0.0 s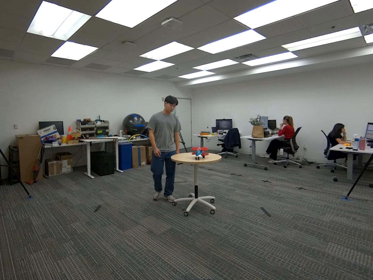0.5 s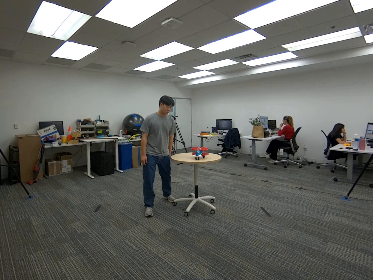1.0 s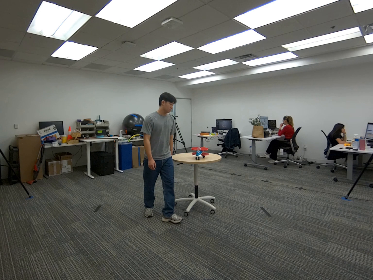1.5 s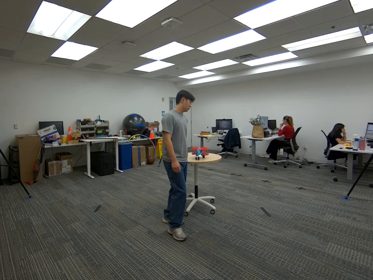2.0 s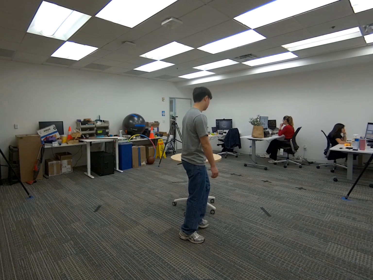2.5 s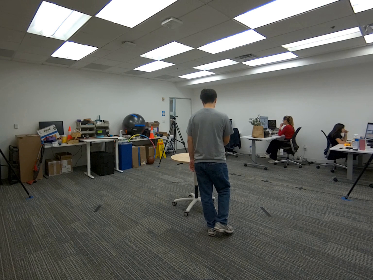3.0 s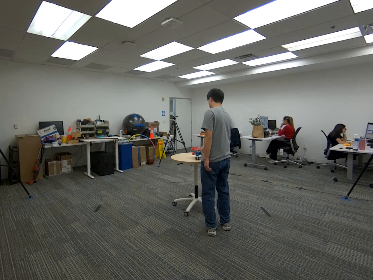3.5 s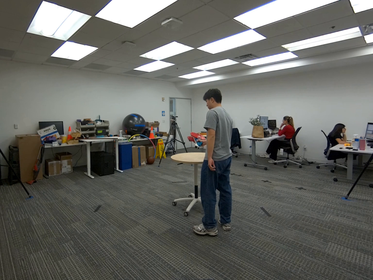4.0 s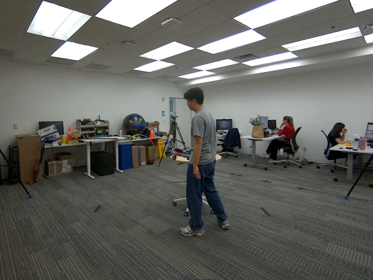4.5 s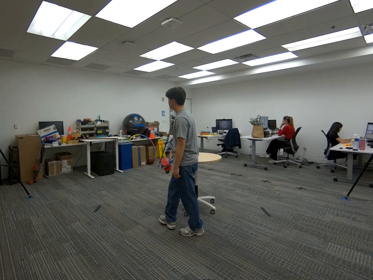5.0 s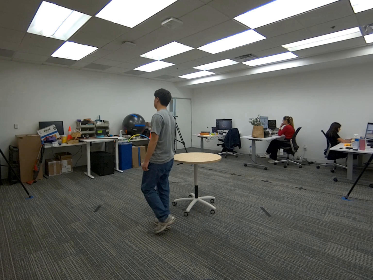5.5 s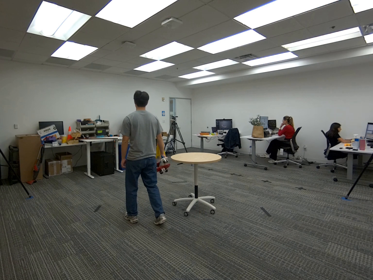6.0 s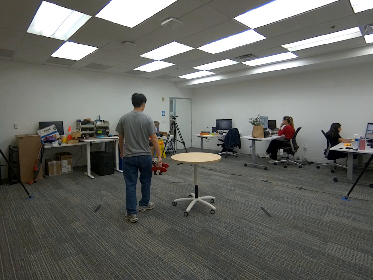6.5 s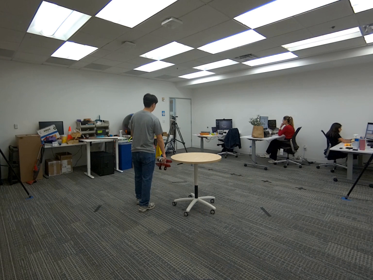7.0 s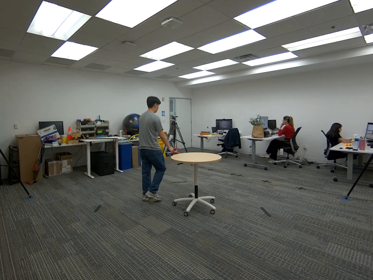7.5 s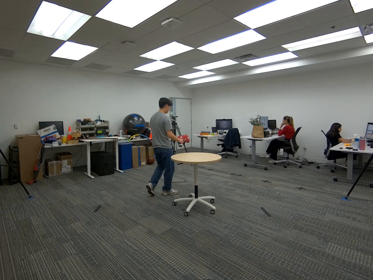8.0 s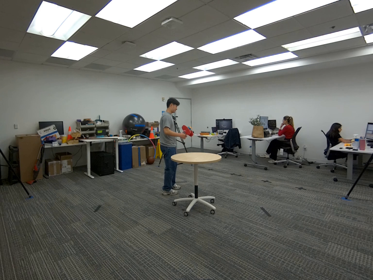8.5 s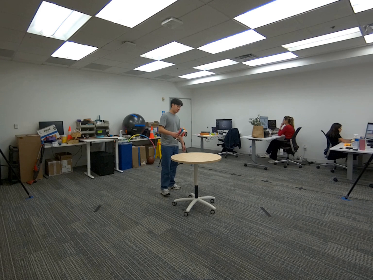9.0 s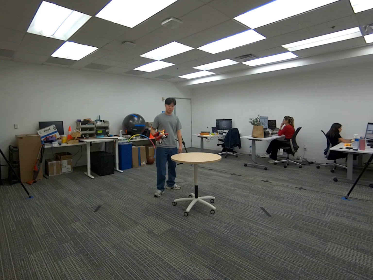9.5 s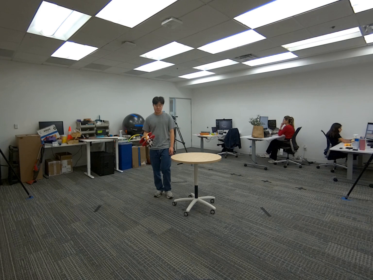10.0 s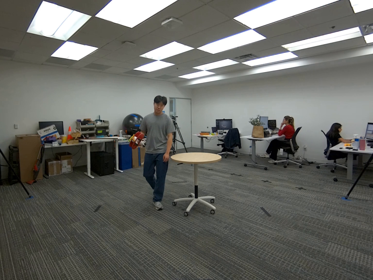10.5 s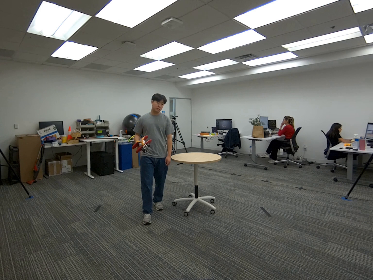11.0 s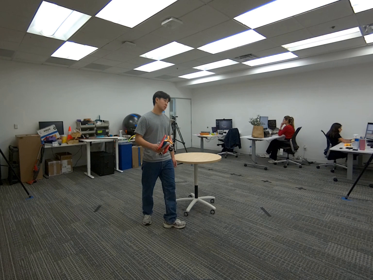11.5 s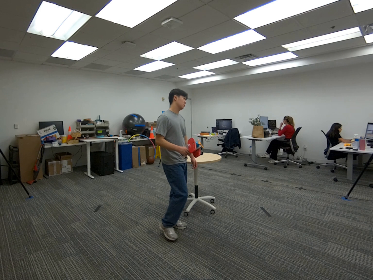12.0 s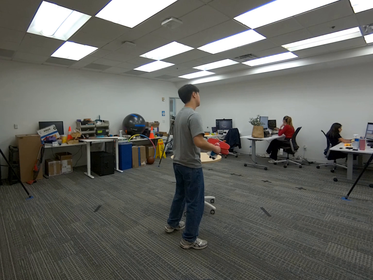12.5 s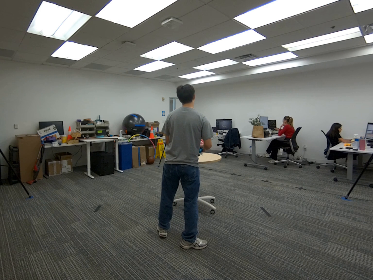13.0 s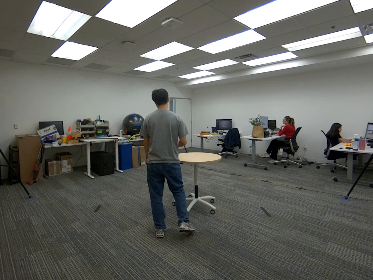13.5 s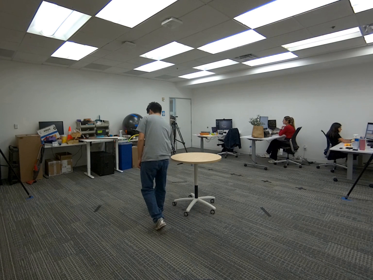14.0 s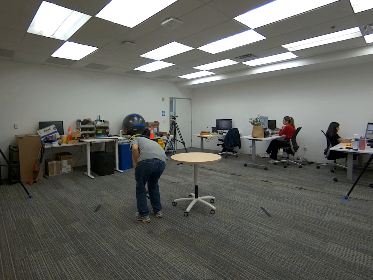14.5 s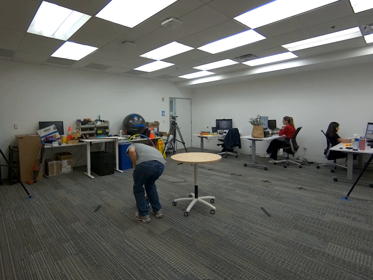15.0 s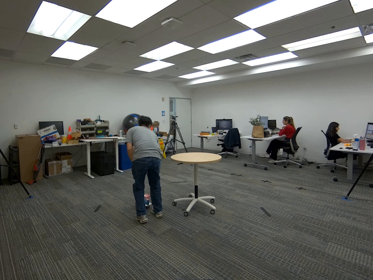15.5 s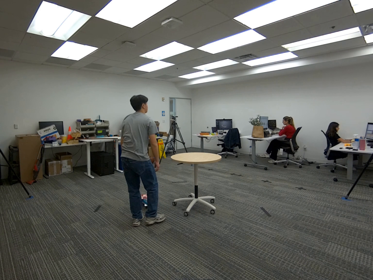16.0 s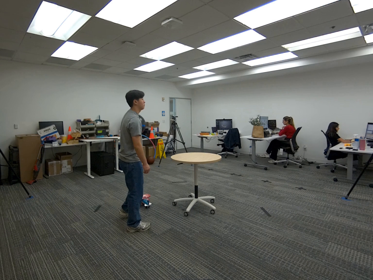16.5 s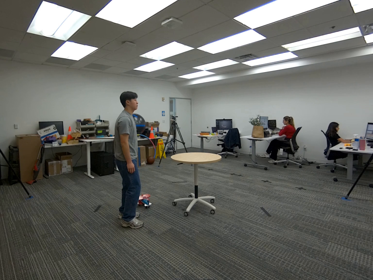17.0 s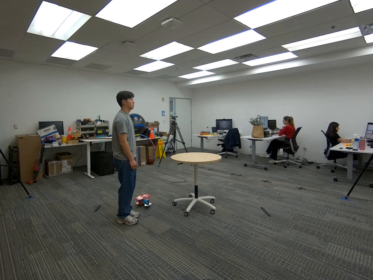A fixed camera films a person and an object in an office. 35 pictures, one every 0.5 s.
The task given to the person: Walk to the toy airplane on the round table, pick up the plane with your right hand and place it on the ground.
